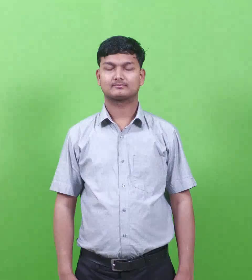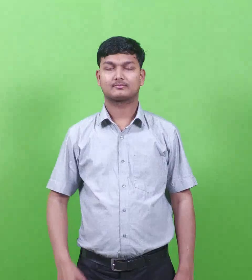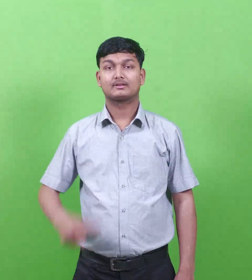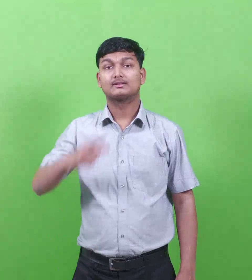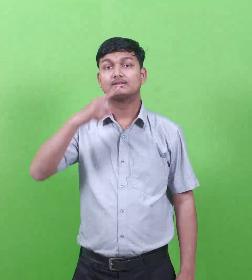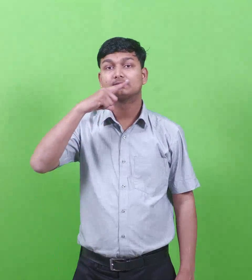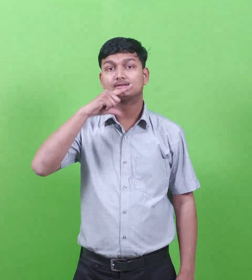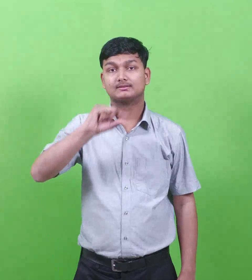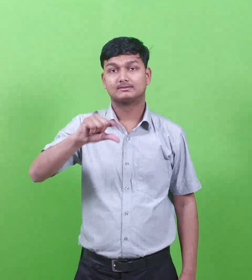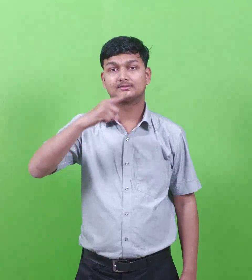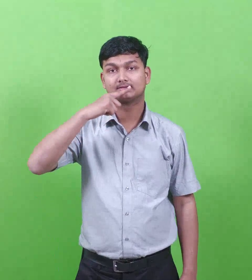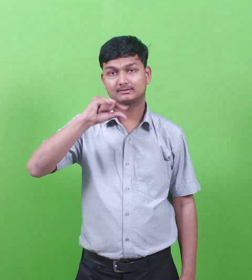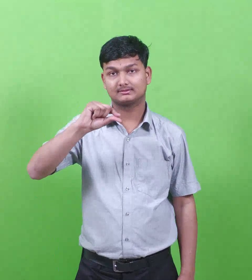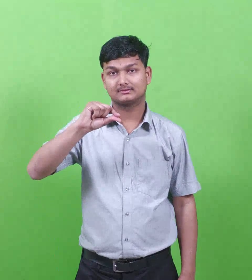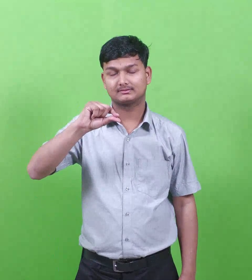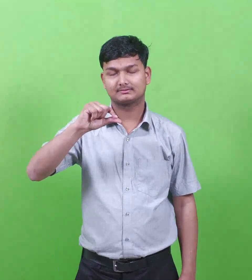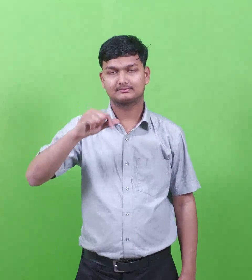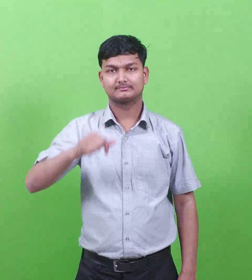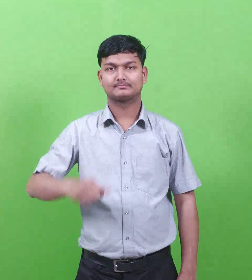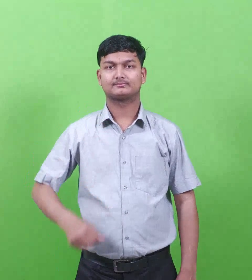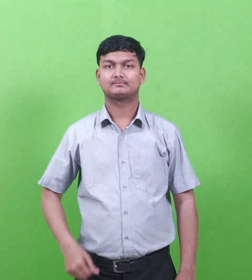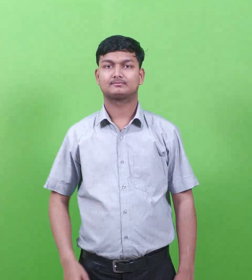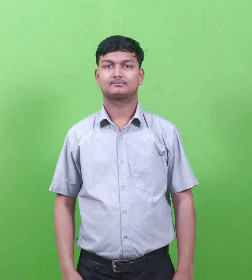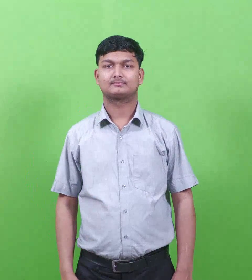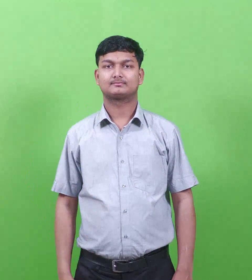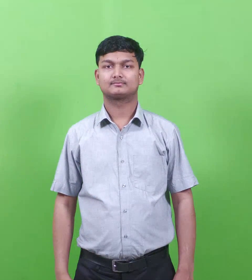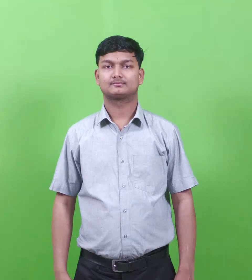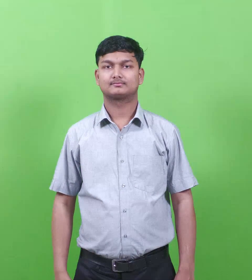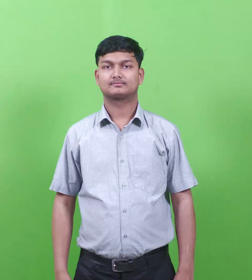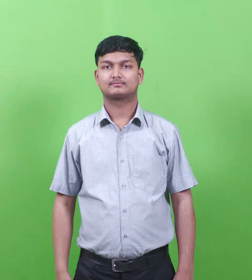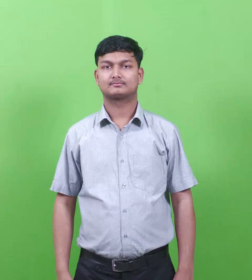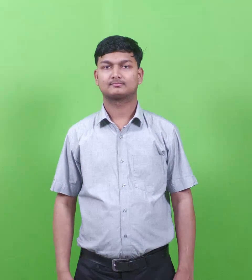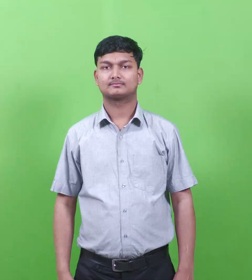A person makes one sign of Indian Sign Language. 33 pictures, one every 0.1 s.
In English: timothy
